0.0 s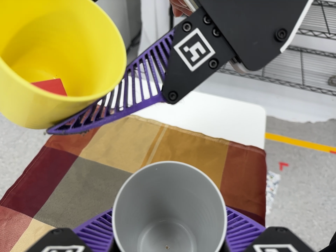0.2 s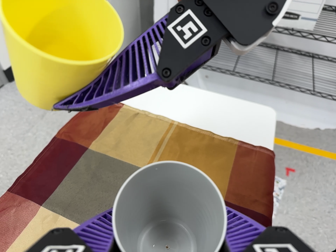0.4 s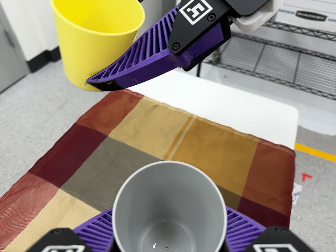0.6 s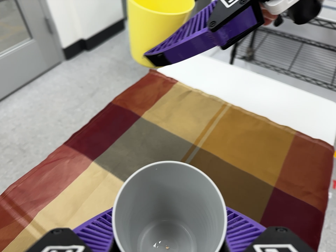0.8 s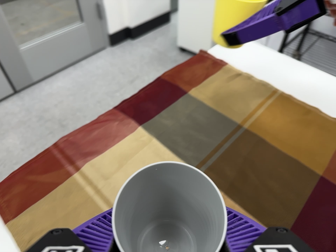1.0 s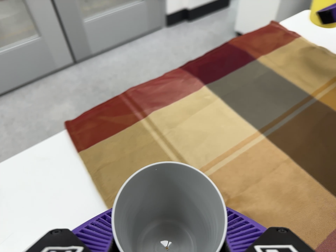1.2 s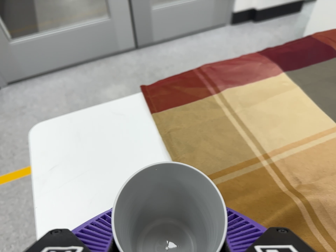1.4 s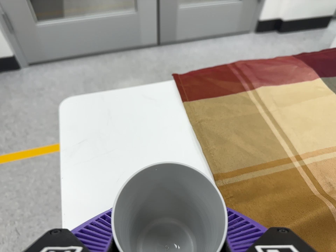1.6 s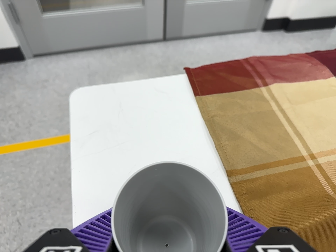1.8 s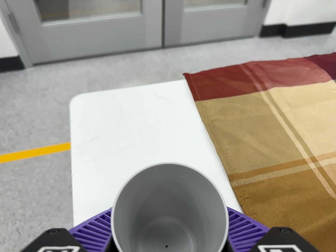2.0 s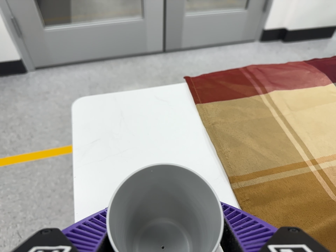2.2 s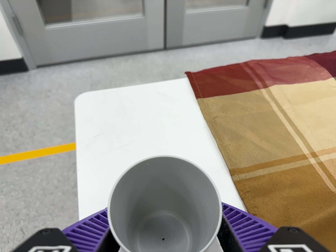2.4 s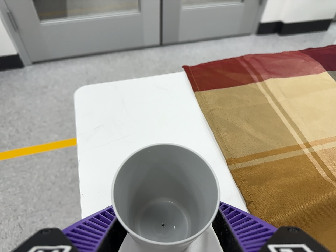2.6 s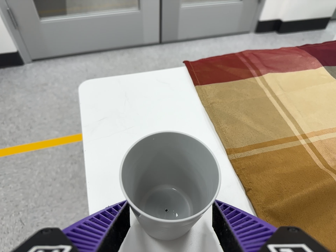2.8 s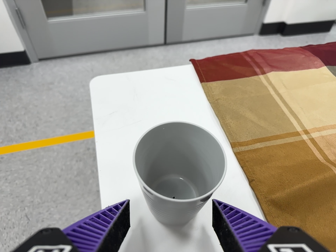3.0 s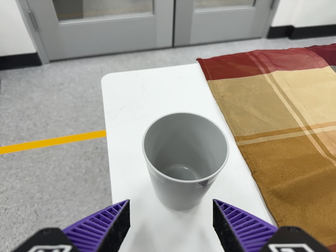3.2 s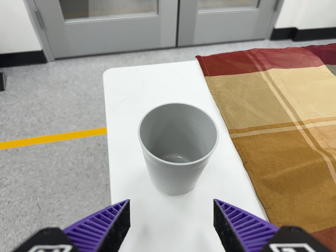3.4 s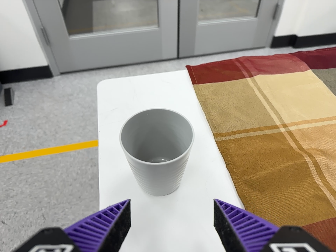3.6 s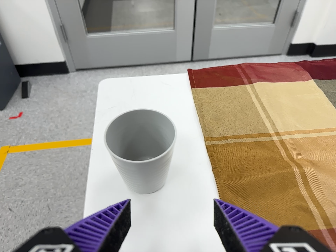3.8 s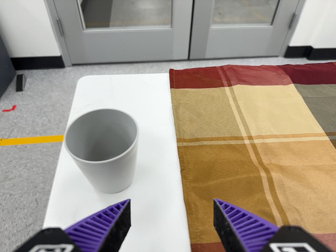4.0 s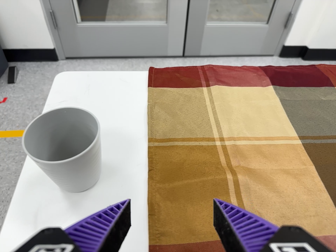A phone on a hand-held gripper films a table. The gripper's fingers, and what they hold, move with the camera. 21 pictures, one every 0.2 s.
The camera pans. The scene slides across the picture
to the right.
The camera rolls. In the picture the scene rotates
clockwise.
0.0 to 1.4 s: The camera pans to its left by about 35 degrees. It travels toward the bottom of its view and to its left, about 28 cm, so close, fixed things drift upward. It rolls about its line of sight by about 45 degrees, and the scene rotates clockwise.
1.4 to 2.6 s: The camera shifts only a little, or ends up much as it began.
2.6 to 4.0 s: The camera travels to its right and backward, about 16 cm. It rolls about its line of sight by about 10 degrees, and the scene rotates clockwise.
The film runs backward here.
